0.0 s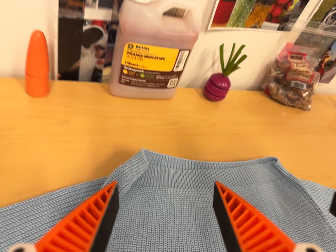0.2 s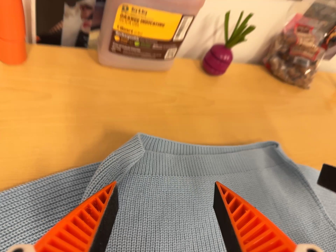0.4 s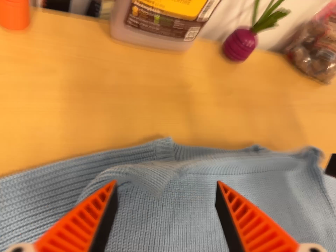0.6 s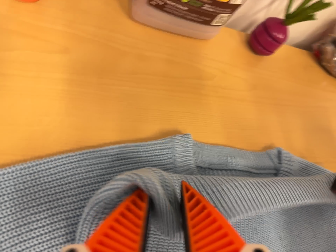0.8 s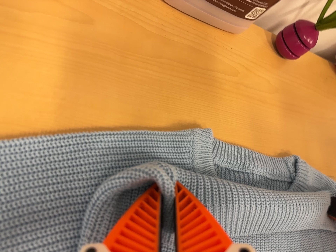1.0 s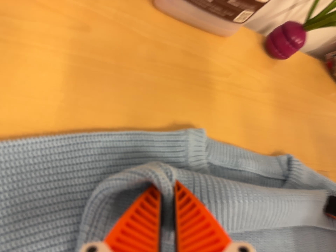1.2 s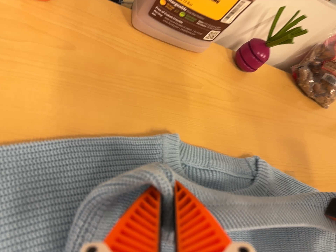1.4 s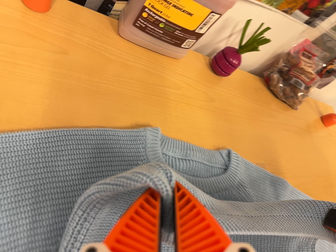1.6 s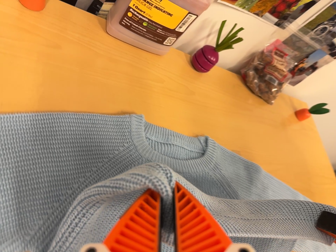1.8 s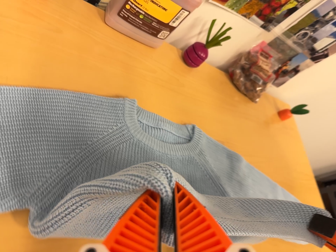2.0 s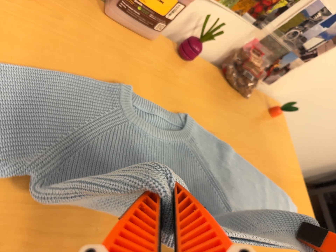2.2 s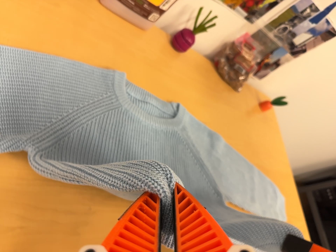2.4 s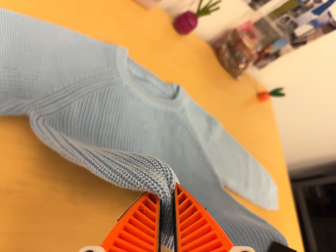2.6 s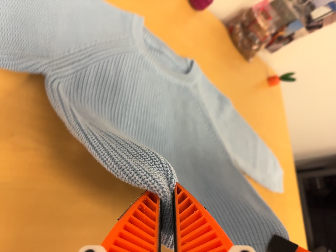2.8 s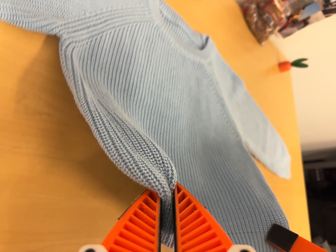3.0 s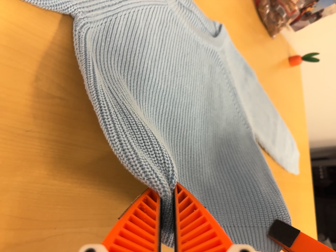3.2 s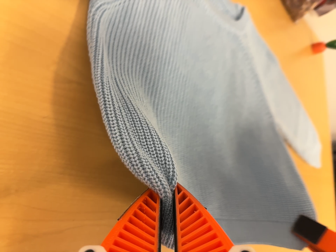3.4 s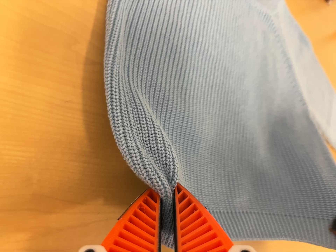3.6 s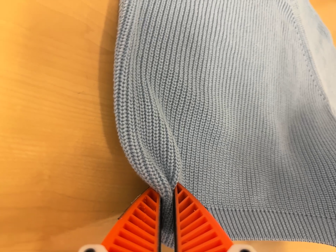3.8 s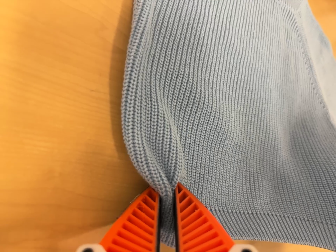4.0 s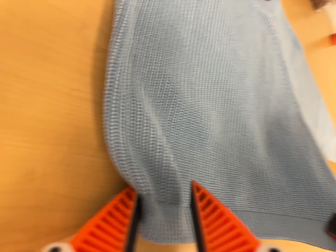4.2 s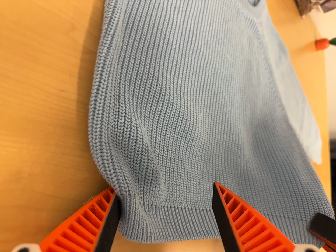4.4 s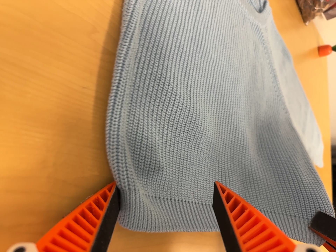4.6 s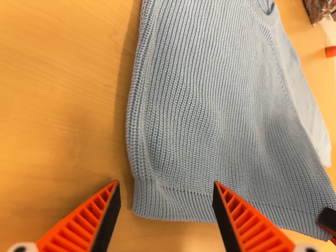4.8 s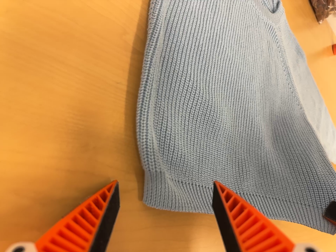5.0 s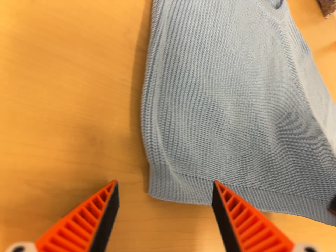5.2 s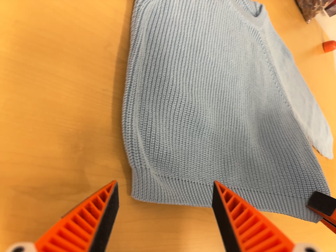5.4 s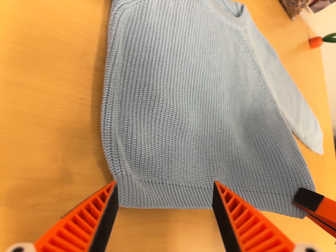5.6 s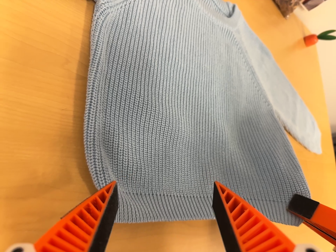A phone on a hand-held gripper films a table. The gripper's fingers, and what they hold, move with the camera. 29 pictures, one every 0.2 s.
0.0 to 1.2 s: The camera travels forward and to its left, about 10 cm, so what stands in front looms larger. Its aim tips toward the bottom of its view by about 15 degrees, and the scene shifts upward. It rolls about its line of sight by about 15 degrees, and the scene rotates clockwise.
1.2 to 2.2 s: The scene slides to the left, as the camera pans about 10 degrees to its right. It travels backward and toward the bottom of its view, about 20 cm, so what stands in front gets smaller.
2.2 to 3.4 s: The camera travels to its left, toward the bottom of its view and forward, about 14 cm, so close, fixed things drift to the right. Its aim tips toward the bottom of its view by about 10 degrees, and the scene shifts upward. It rolls about its line of sight by about 10 degrees, and the scene rotates clockwise.
3.4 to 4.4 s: The camera shifts only a little, or ends up much as it began.
4.4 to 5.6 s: The camera travels backward and to its right, about 6 cm, so what stands in front gets smaller.
The film runs backward here.
